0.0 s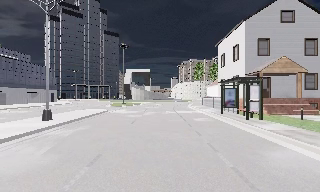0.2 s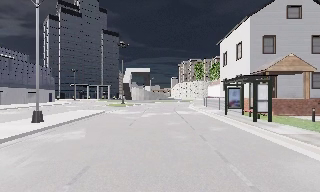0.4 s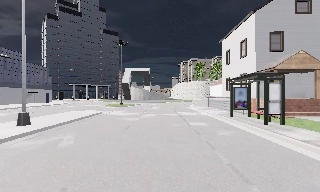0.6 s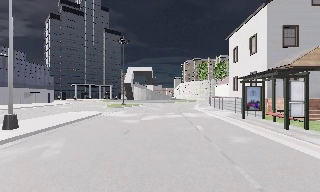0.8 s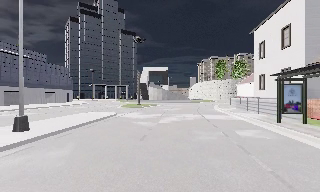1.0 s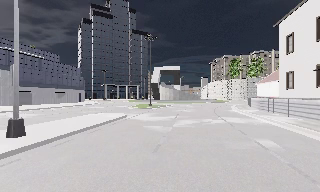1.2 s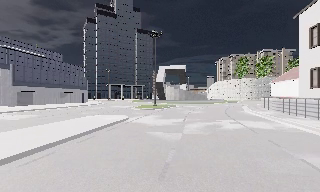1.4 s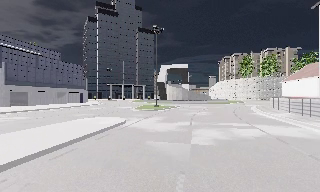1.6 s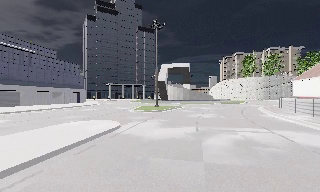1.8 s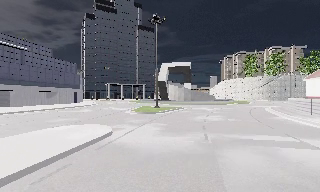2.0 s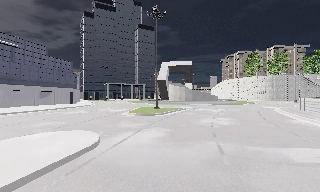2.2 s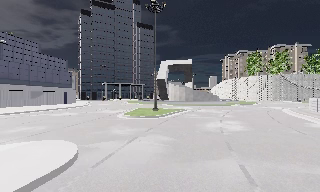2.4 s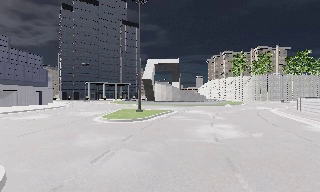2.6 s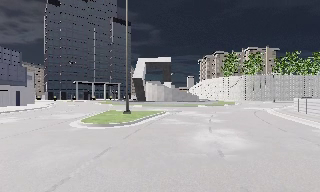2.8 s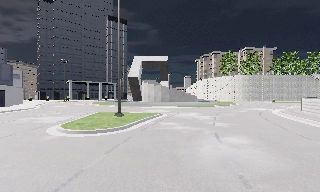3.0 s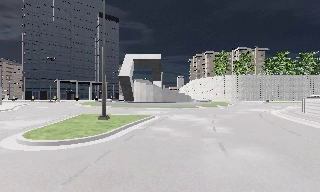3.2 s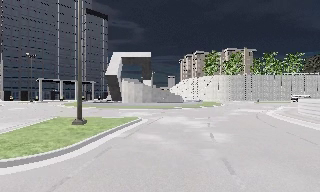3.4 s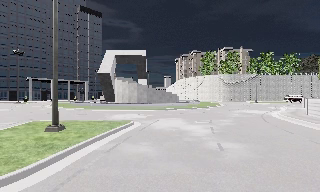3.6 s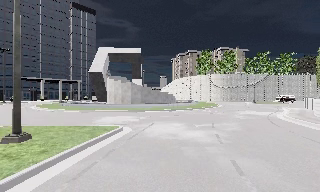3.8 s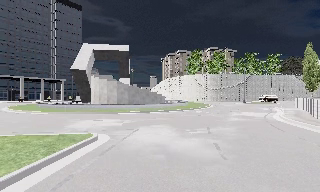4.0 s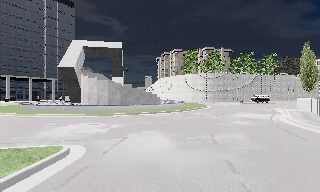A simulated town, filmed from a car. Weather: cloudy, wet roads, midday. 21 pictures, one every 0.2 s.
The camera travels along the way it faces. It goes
forward.
0.0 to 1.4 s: The camera pans to its left, which is counterclockwise from overhead, by about 15 degrees. It travels forward, about 9 m, so what stands in front looms larger. It gains speed.
1.4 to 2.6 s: The camera travels forward, about 9 m, so what stands in front looms larger.
2.6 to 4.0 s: The scene slides to the left, as the camera pans about 15 degrees to its right. It travels forward, about 11 m, so what stands in front looms larger.
The film runs forward here.
